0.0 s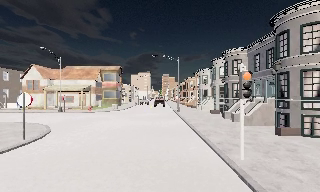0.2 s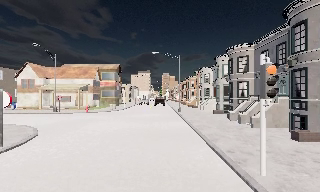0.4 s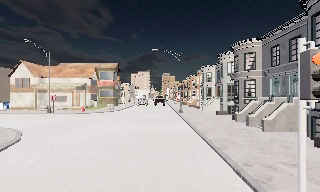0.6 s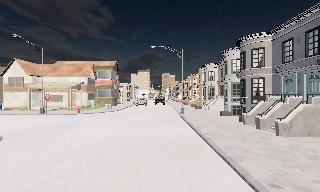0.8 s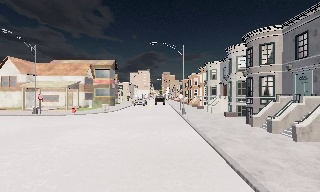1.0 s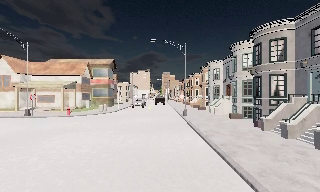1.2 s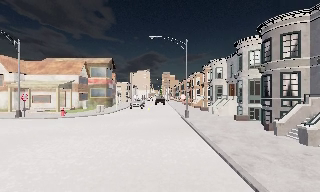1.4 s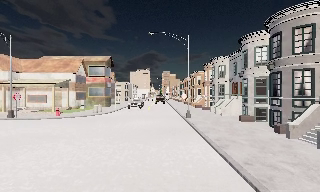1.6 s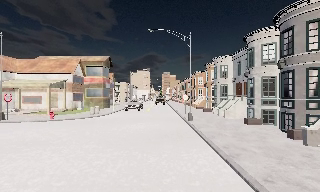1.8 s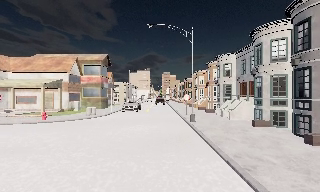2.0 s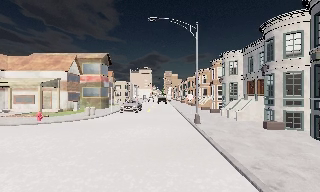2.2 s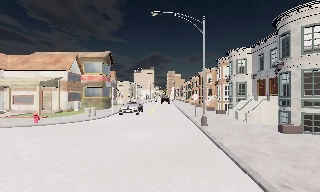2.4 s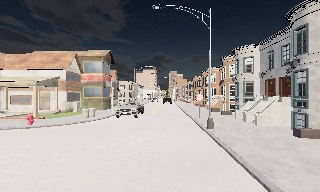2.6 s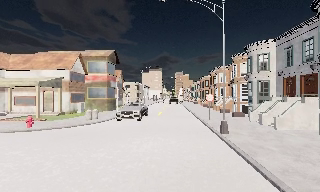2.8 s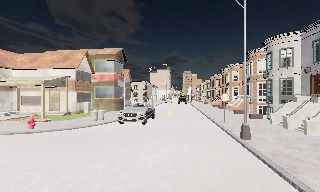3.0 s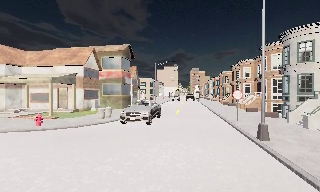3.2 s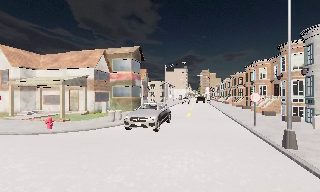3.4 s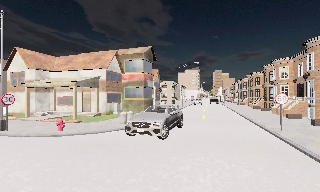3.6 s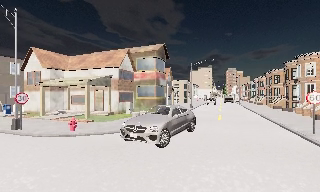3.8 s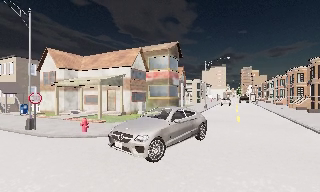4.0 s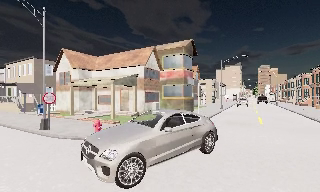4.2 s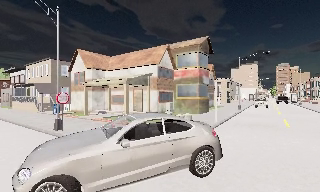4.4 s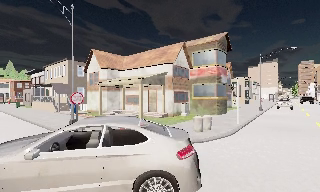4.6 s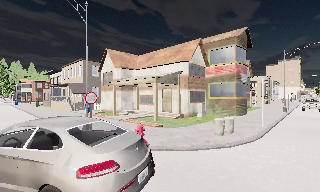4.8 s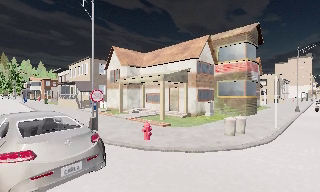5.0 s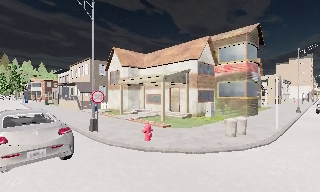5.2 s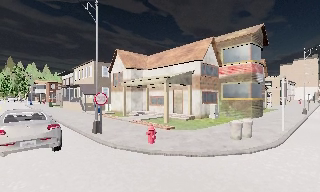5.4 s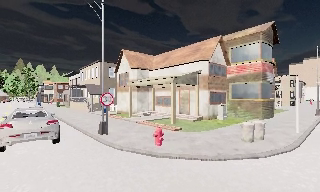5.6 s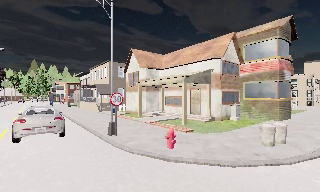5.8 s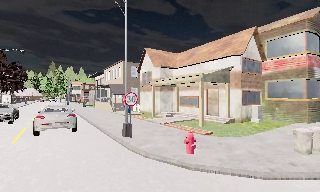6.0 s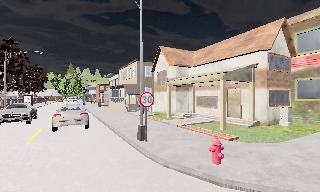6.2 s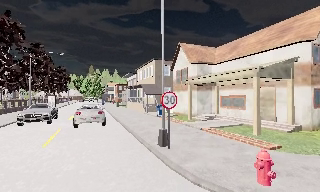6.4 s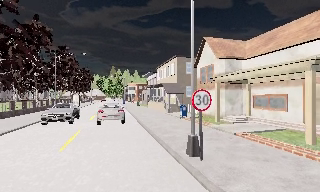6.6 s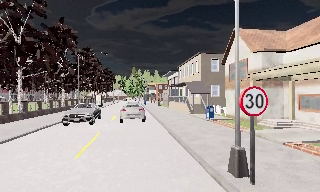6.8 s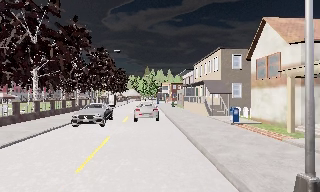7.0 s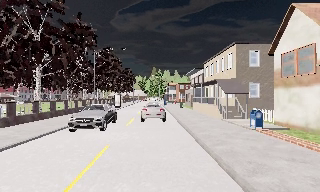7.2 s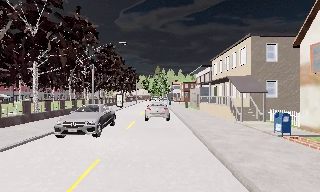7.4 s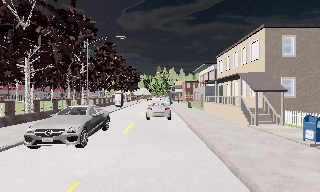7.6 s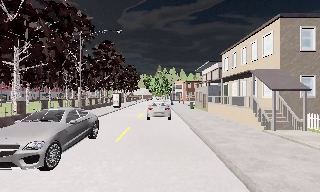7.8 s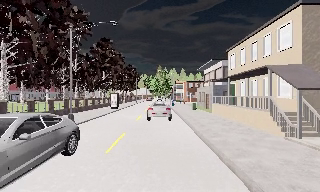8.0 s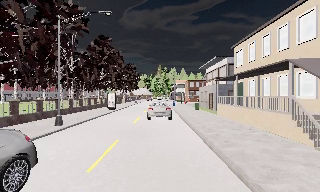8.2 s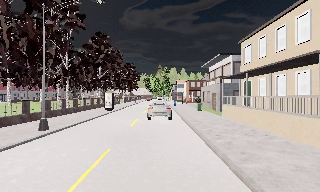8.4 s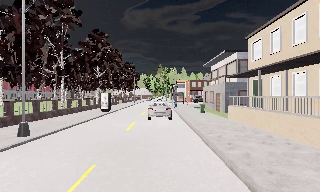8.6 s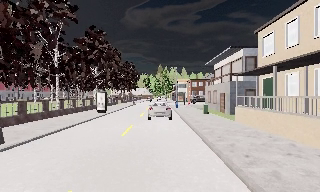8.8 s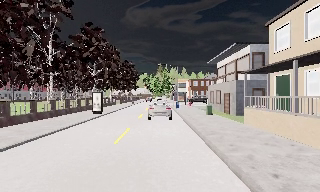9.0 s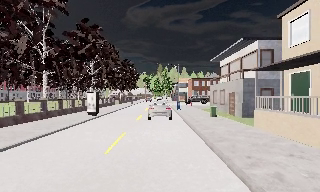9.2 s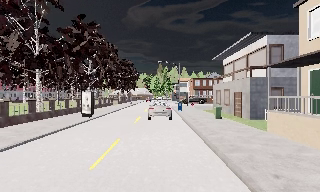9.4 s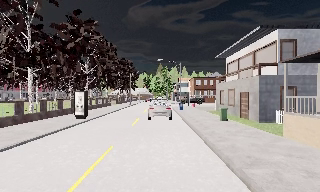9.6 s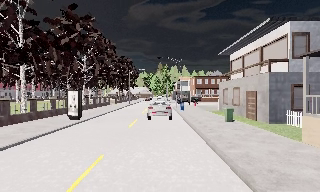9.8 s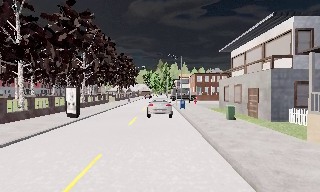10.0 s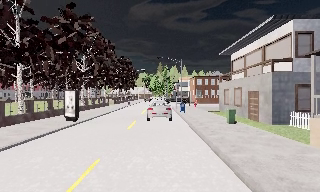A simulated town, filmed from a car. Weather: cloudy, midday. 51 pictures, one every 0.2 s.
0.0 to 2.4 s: The camera travels forward, about 12 m, so what stands in front looms larger.
2.4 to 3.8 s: The camera pans to its left, which is counterclockwise from overhead, by about 25 degrees. It travels forward, about 5 m, so what stands in front looms larger.
3.8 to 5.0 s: The scene slides to the right, as the camera pans about 20 degrees to its left. It travels forward, about 3 m, so what stands in front looms larger. It loses speed.
5.0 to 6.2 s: The camera pans to its left, which is counterclockwise from overhead, by about 20 degrees. It travels forward, about 3 m, so what stands in front looms larger. It gains speed.
6.2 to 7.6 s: The camera pans to its left, which is counterclockwise from overhead, by about 25 degrees. It travels forward, about 10 m, so what stands in front looms larger.
7.6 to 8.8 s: The camera travels forward, about 9 m, so what stands in front looms larger.
8.8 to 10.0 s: The camera travels forward, about 5 m, so what stands in front looms larger. It loses speed.
The film runs forward here.
